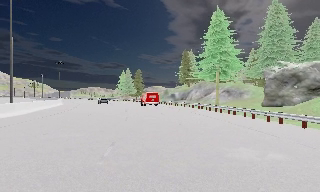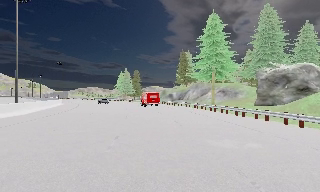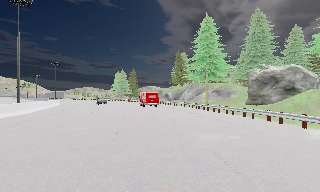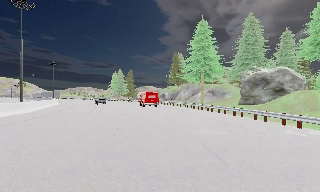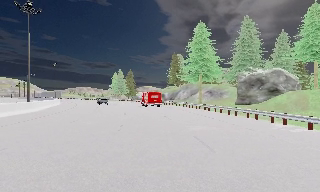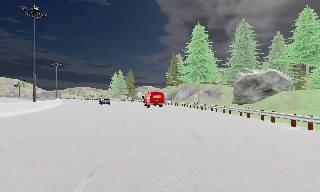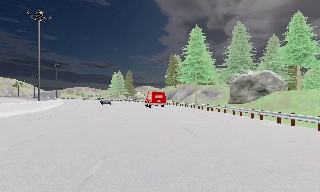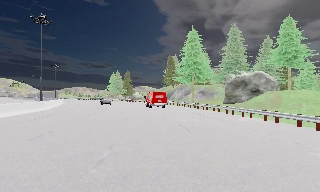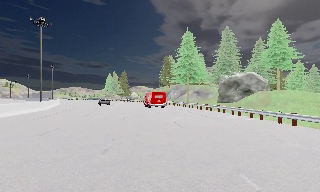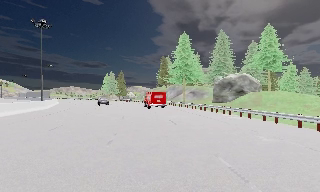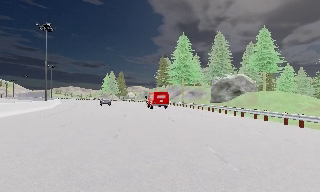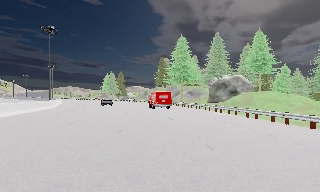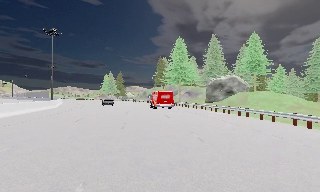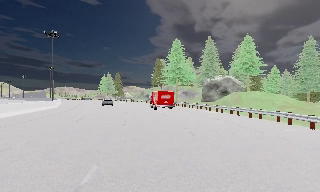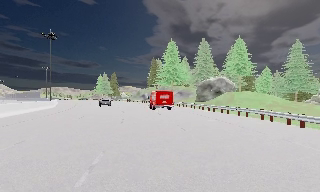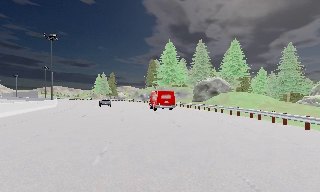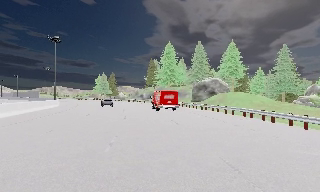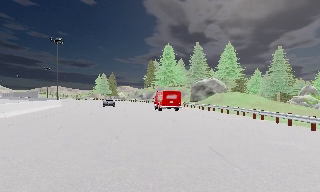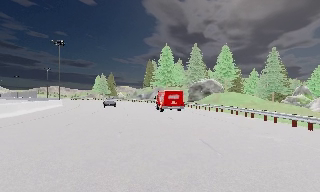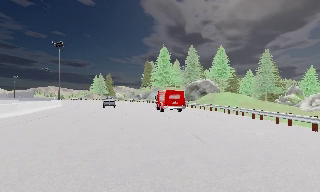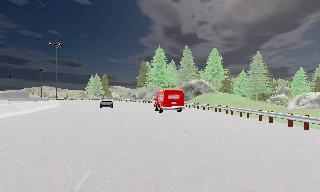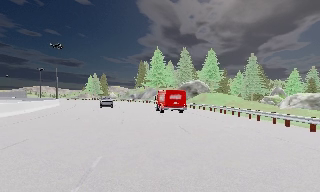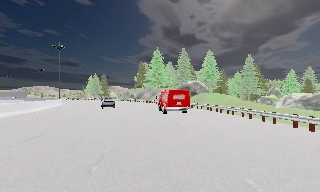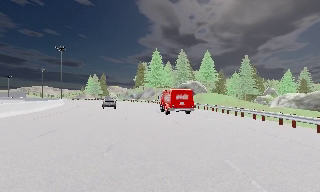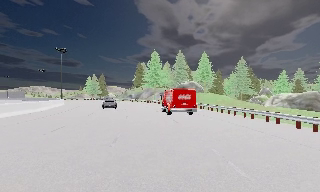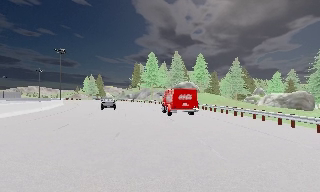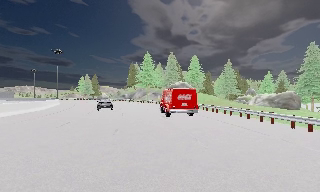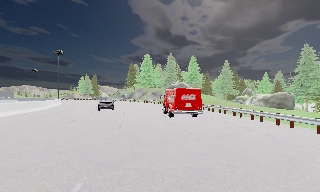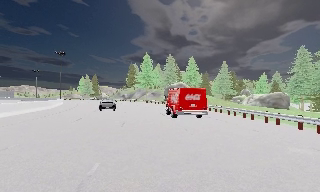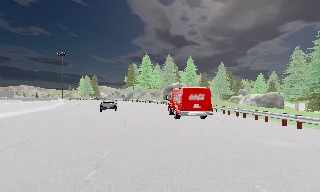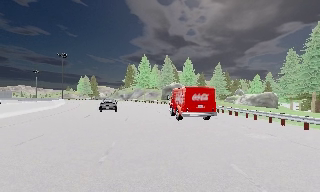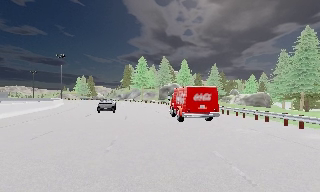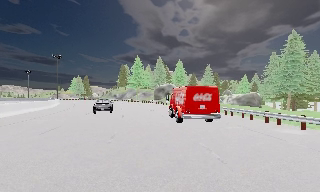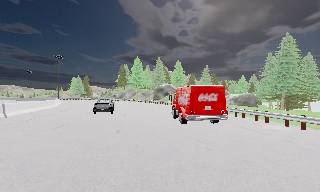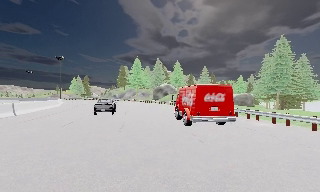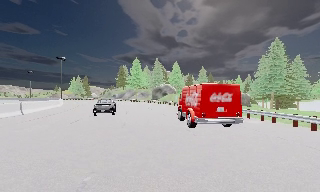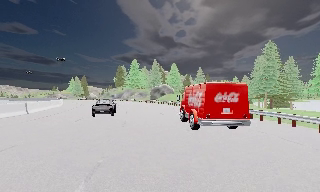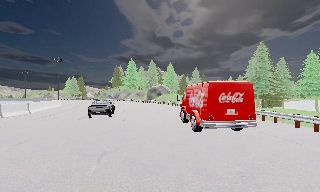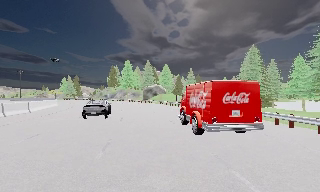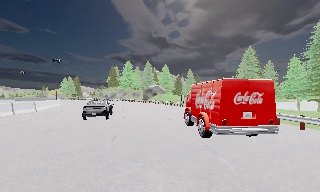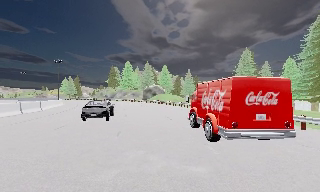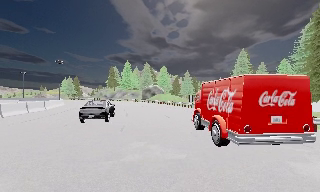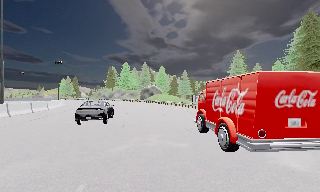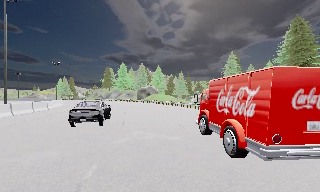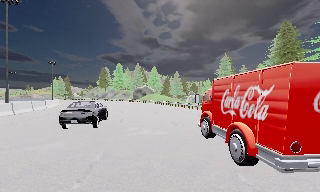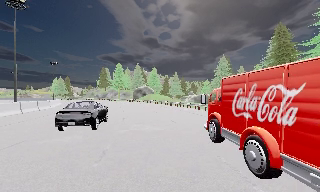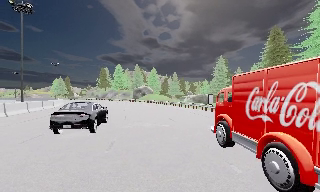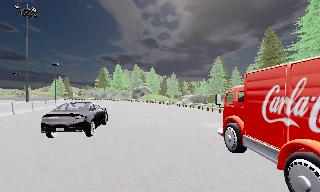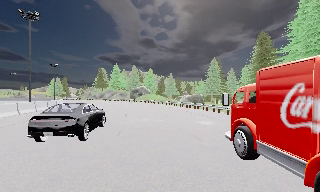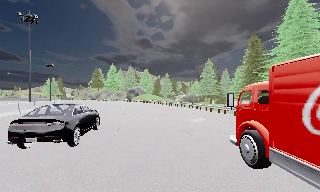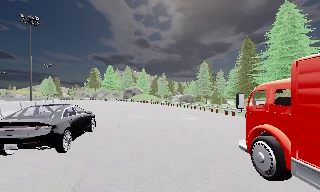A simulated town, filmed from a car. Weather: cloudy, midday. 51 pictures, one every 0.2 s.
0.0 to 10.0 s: The scene slides to the left, as the camera pans about 35 degrees to its right. It travels backward, about 50 m.
The film runs backward here.
